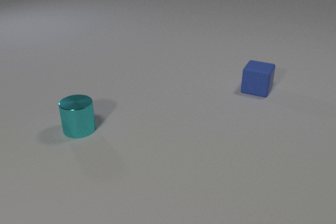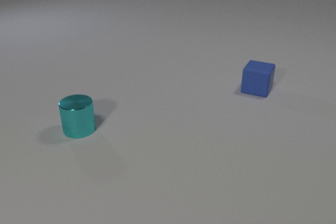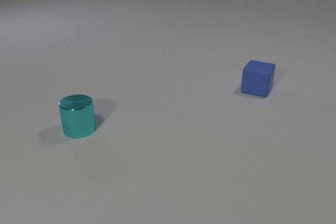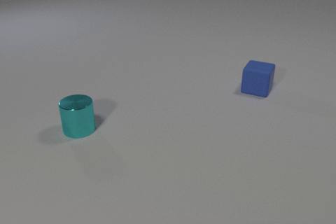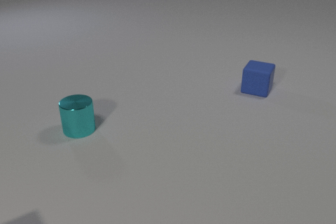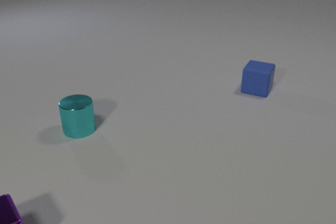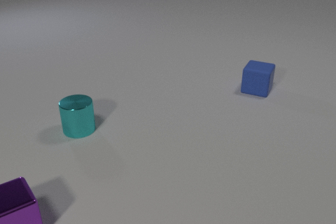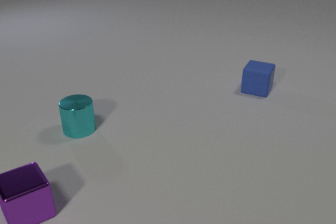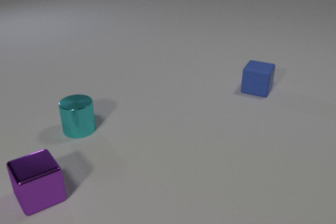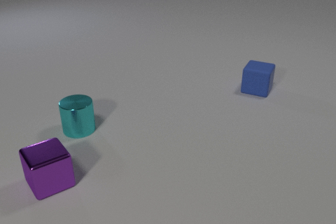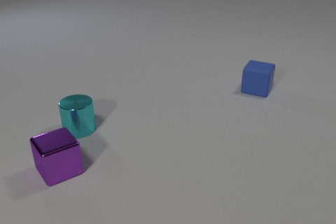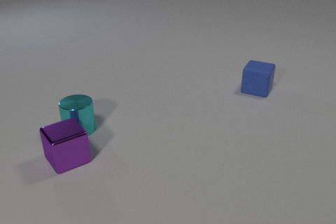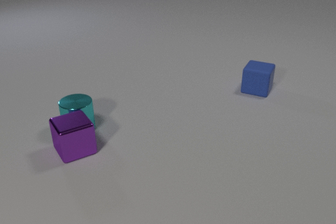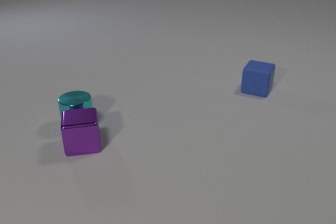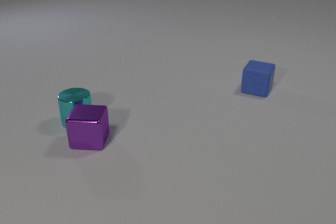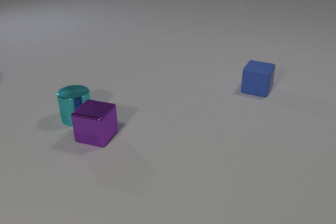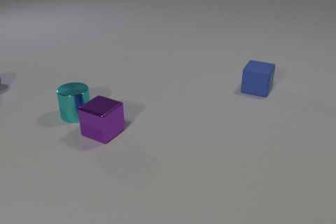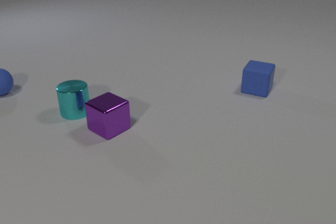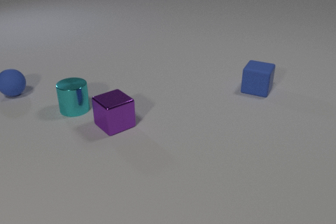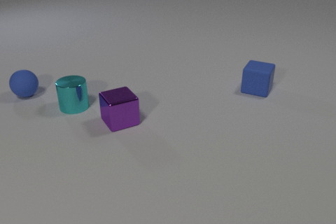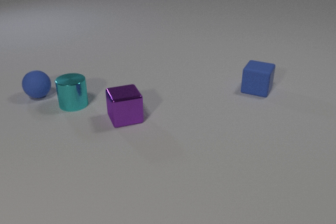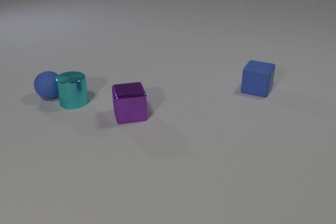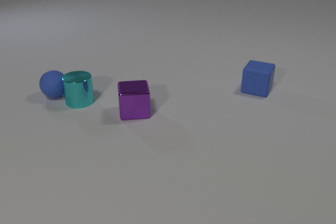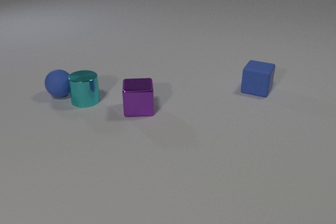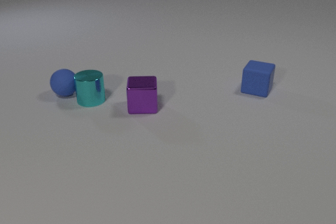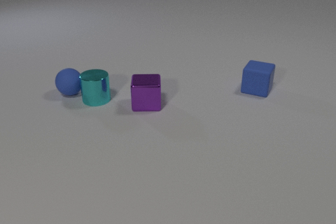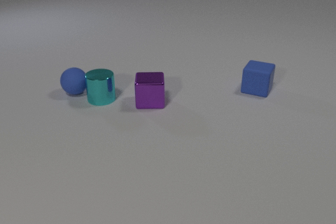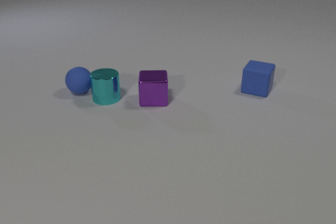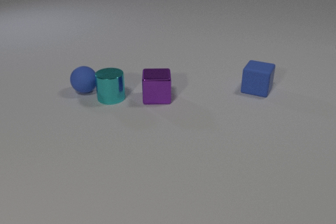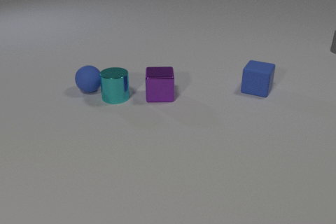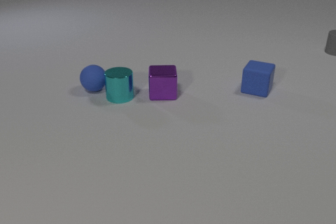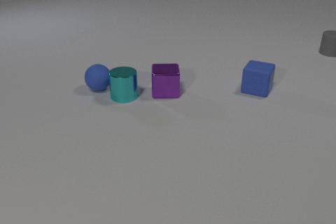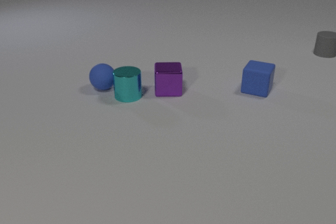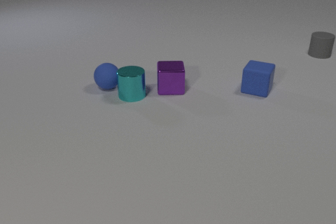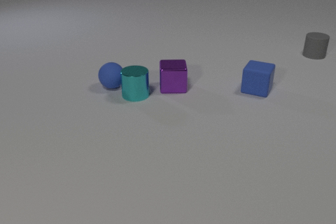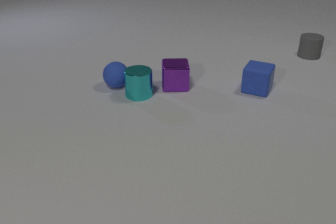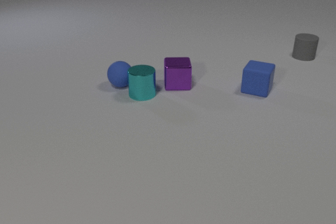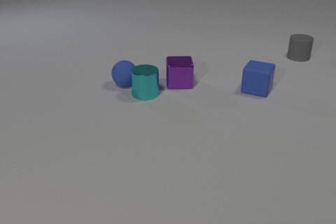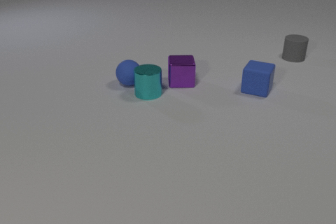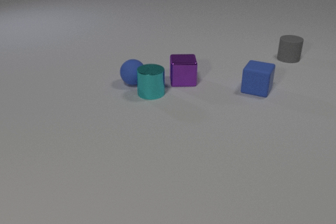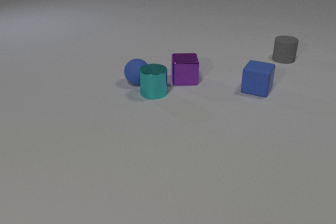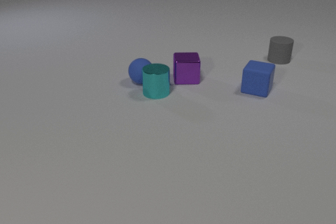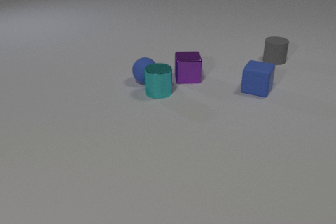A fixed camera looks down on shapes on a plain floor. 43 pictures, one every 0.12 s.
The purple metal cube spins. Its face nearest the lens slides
to the left.
The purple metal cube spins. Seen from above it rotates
clockwise.
0.00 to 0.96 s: The purple metal cube comes in at the bottom edge, slides away from the camera and to the right.
0.96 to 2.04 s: The purple metal cube slides away from the camera and to the right, spins so that its near face slides to the left, clockwise seen from above. The cyan metal cylinder slides away from the camera. The blue rubber sphere comes in at the left edge, rolls to the right and toward the camera. The purple metal cube and the cyan metal cylinder collide.
2.04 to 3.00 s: The purple metal cube slides away from the camera and to the right, spins so that its near face slides to the left, clockwise seen from above. The cyan metal cylinder slides away from the camera and to the right. The blue rubber sphere rolls to the right. The cyan metal cylinder and the blue rubber sphere collide.
3.00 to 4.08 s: The purple metal cube slides away from the camera and to the right. The cyan metal cylinder slides to the right. The blue rubber sphere rolls to the right. The gray rubber cylinder comes in at the right edge, slides to the left and toward the camera.
4.08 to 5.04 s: The purple metal cube slides away from the camera and to the right. The cyan metal cylinder slides to the right. The blue rubber sphere rolls to the right. The gray rubber cylinder slides to the left and toward the camera.
How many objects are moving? 4.
What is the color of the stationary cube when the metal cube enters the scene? blue.
What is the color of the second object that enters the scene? blue.
